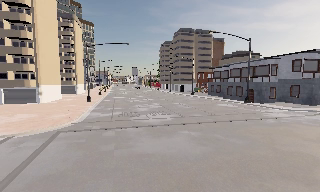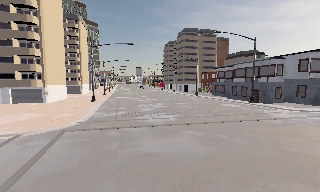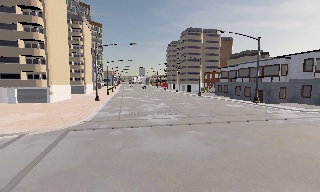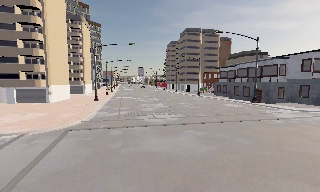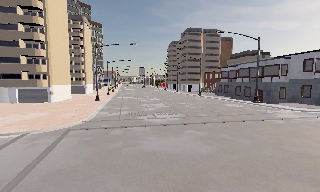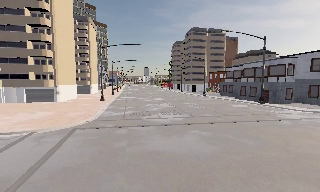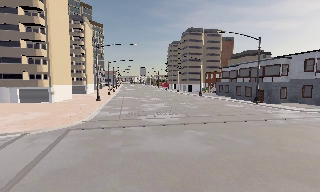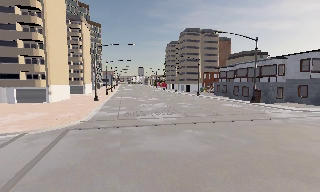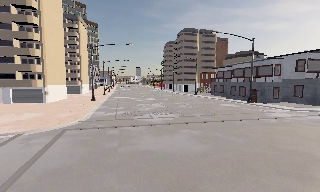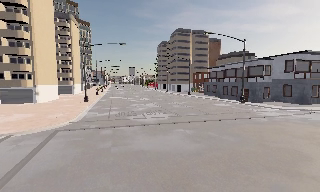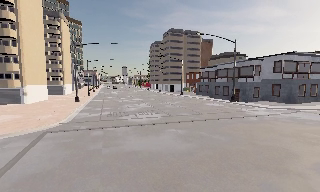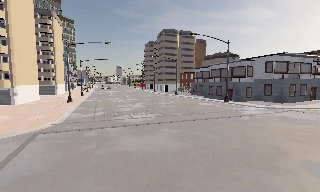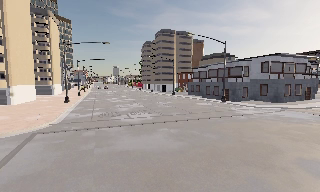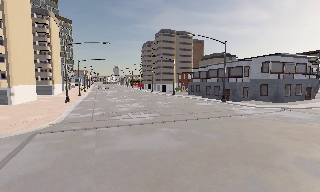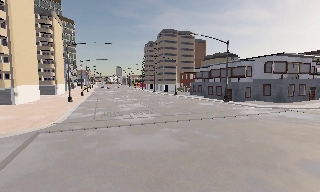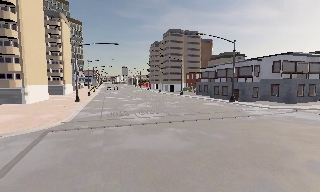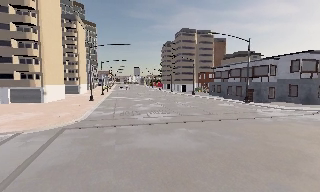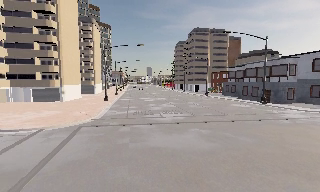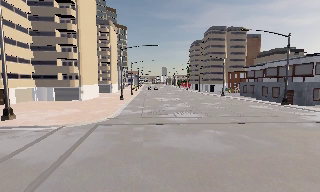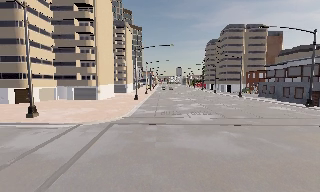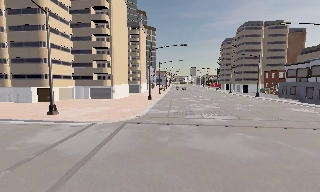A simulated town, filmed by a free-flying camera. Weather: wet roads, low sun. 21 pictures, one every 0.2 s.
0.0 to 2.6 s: The camera travels backward, about 0.5 m, so what stands in front gets smaller.
2.6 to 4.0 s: The camera pans to its left, which is counterclockwise from overhead, by about 25 degrees.
The film runs forward here.
